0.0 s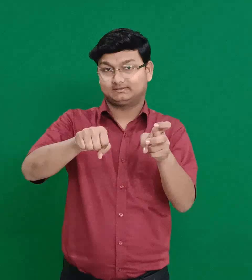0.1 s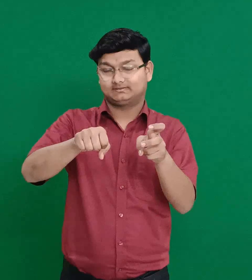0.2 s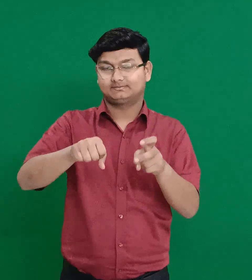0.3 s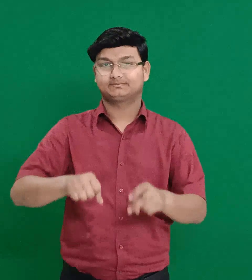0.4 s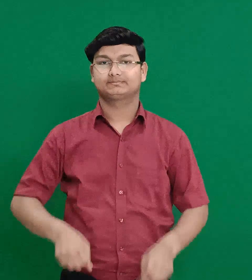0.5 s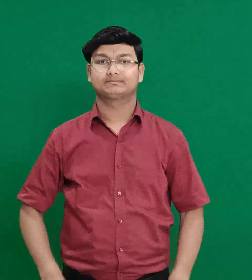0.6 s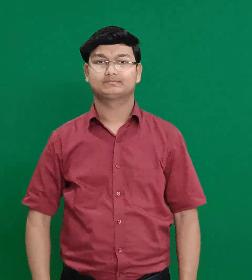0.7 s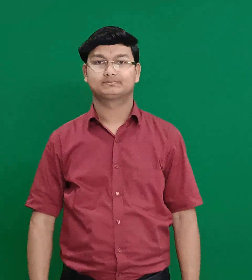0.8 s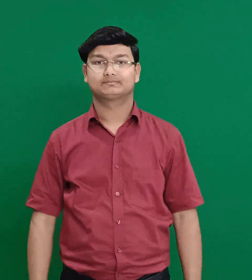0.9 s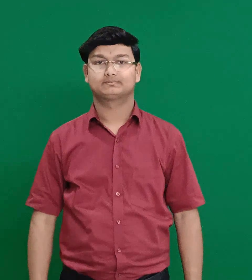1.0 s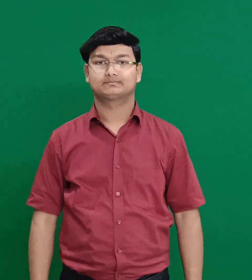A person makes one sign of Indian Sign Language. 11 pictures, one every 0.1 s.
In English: anathoth
